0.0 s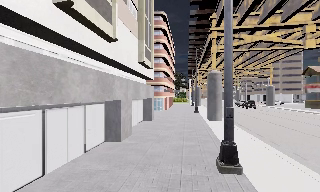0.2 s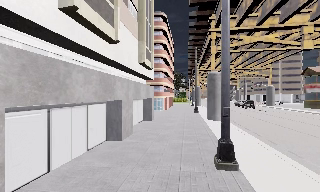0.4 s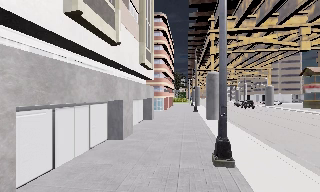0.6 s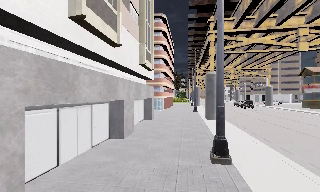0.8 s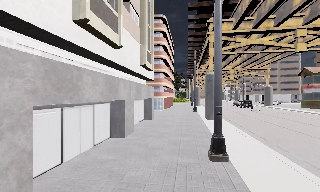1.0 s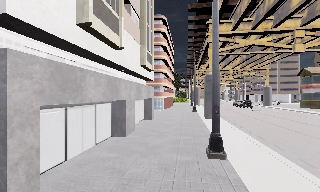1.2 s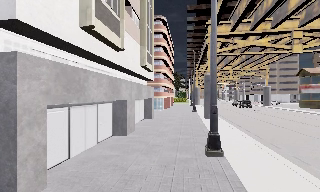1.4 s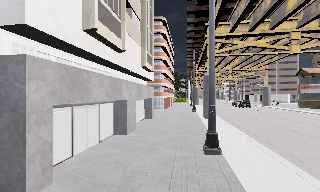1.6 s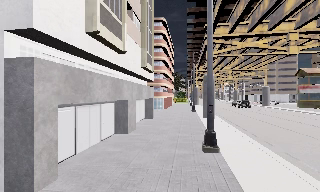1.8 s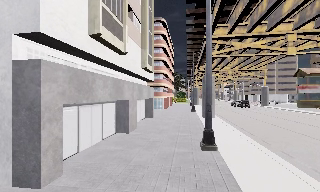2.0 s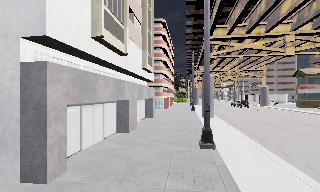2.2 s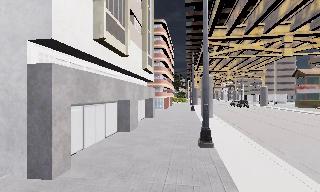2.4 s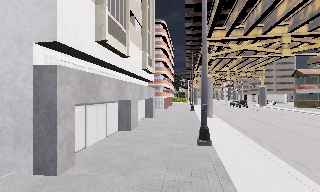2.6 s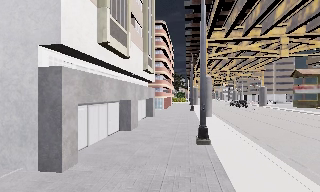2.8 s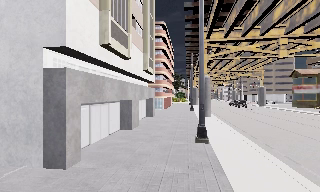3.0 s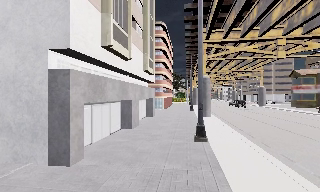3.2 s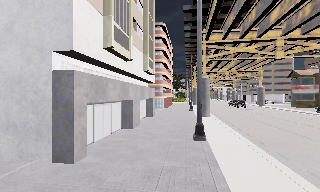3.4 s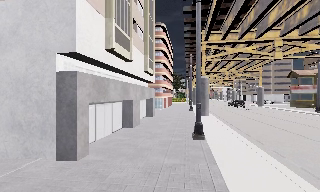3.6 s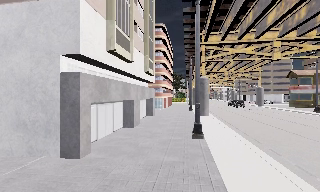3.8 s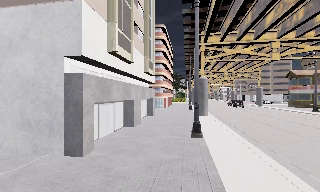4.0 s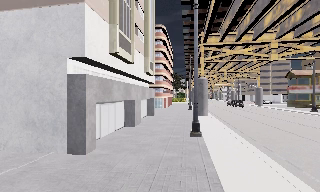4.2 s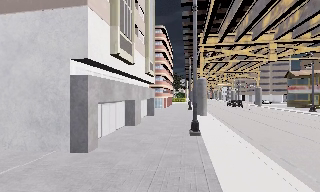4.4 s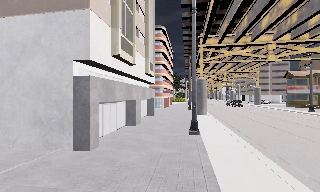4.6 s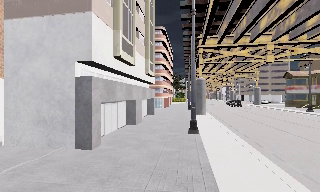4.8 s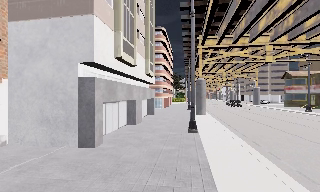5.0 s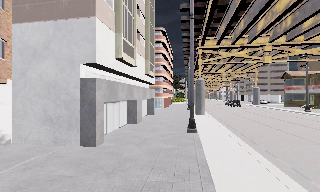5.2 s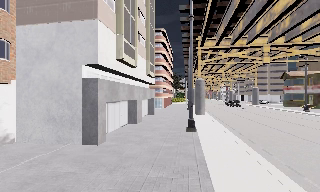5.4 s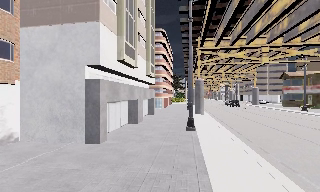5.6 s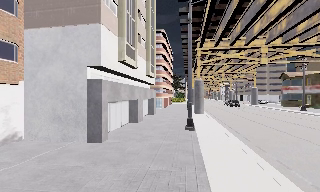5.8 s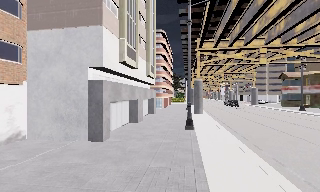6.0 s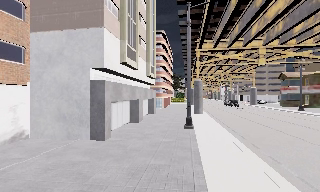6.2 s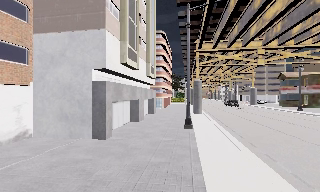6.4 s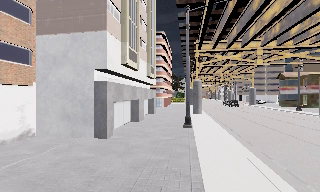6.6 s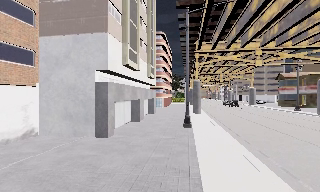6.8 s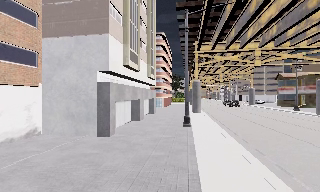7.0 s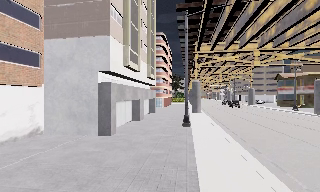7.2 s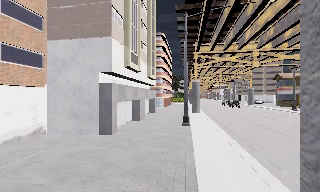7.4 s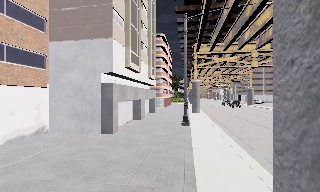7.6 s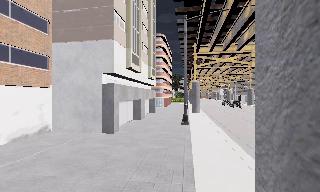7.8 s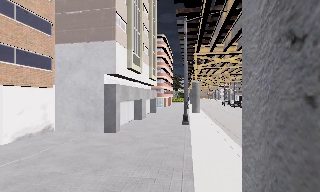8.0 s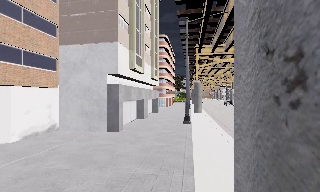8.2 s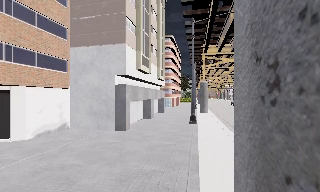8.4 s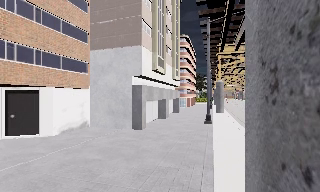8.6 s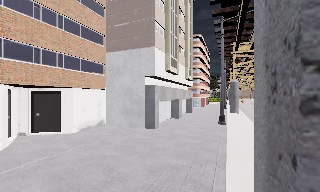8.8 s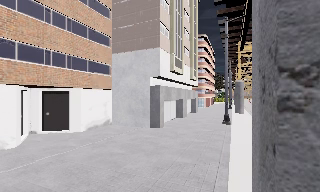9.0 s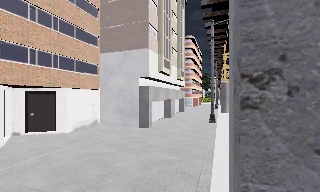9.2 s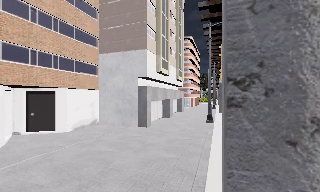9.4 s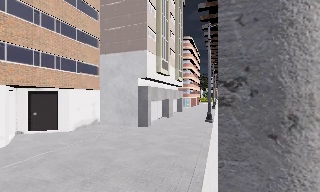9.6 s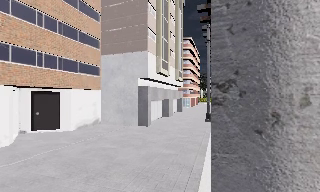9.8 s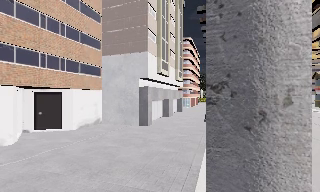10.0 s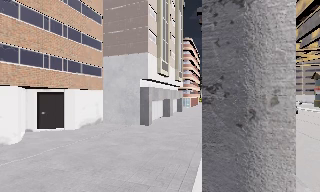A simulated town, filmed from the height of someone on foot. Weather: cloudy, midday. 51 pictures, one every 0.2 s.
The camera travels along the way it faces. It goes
backward.
0.0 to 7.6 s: The camera travels backward, about 10 m, so what stands in front gets smaller.
7.6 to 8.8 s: The camera pans to its left, which is counterclockwise from overhead, by about 15 degrees. It travels backward, about 1.5 m, so what stands in front gets smaller.
8.8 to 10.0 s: The camera travels backward, about 1.5 m, so what stands in front gets smaller.
The film runs backward here.
